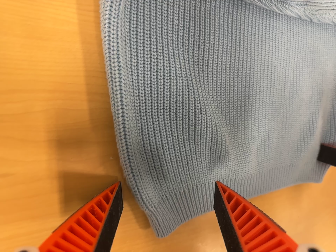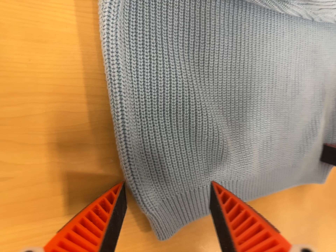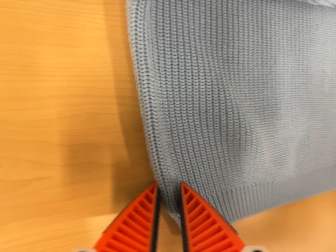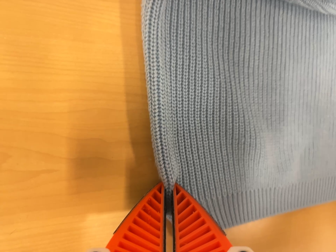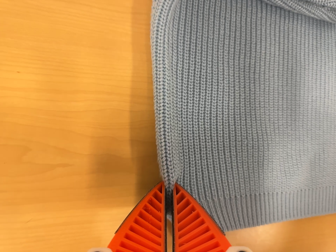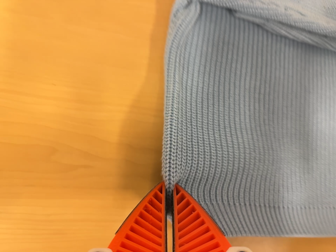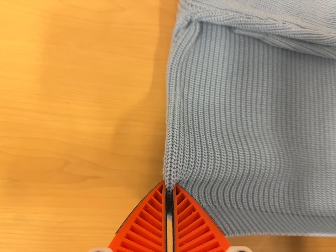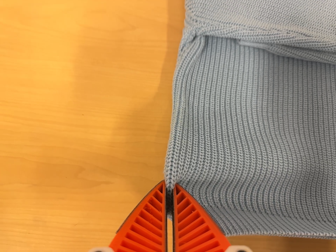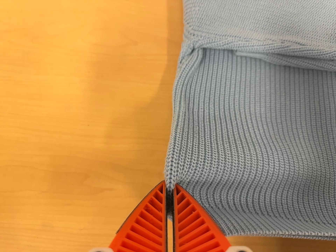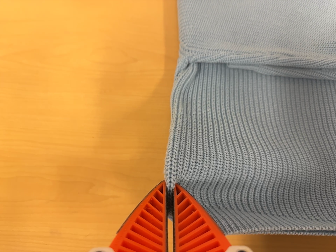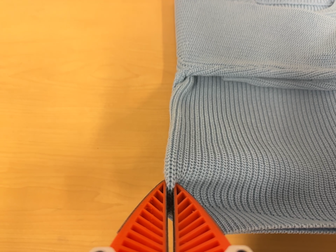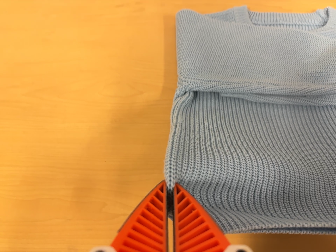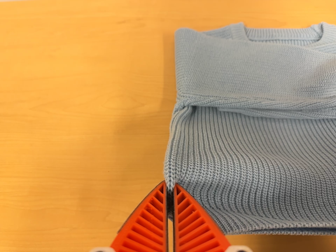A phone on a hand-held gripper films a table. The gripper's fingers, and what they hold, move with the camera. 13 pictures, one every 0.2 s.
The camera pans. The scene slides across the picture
to the right.
The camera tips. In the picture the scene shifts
downward.
0.0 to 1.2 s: The scene slides to the right, as the camera pans about 20 degrees to its left. It travels backward and toward the bottom of its view, about 7 cm, so what stands in front gets smaller. Its aim tips toward the top of its view by about 20 degrees, and the scene shifts downward.
1.2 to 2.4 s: The camera pans to its left by about 15 degrees. It travels backward and to its right, about 14 cm, so what stands in front gets smaller. Its aim tips toward the top of its view by about 15 degrees, and the scene shifts downward.
The film runs forward here.
